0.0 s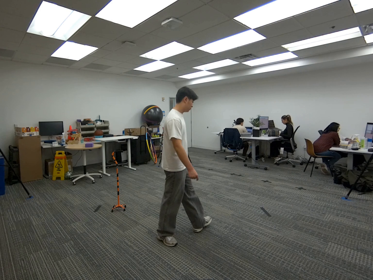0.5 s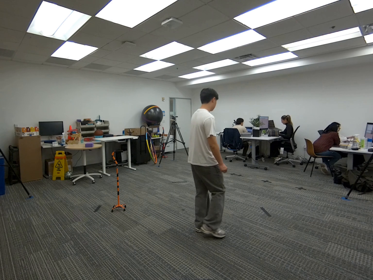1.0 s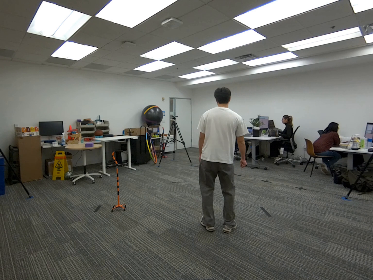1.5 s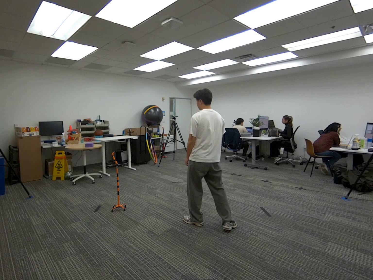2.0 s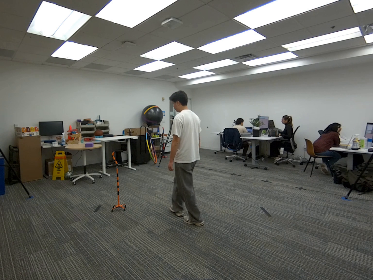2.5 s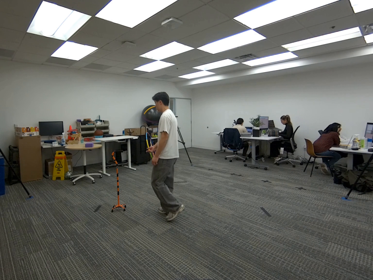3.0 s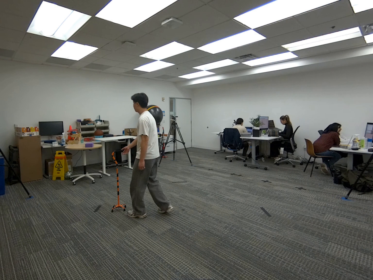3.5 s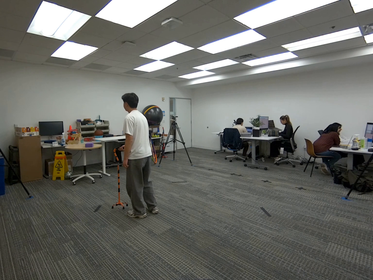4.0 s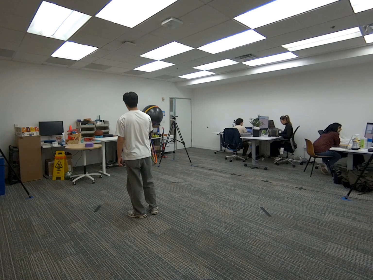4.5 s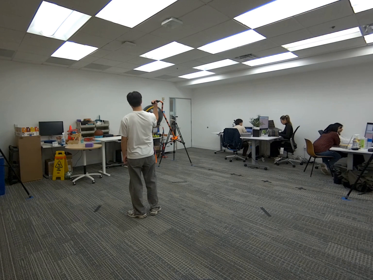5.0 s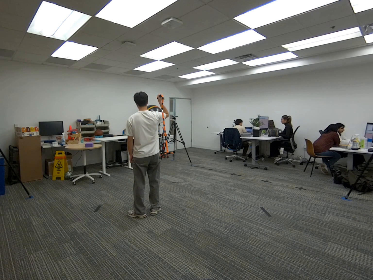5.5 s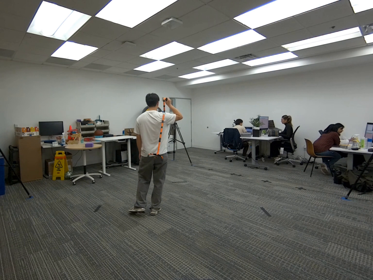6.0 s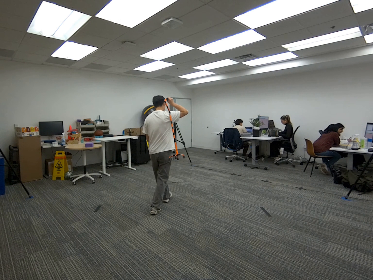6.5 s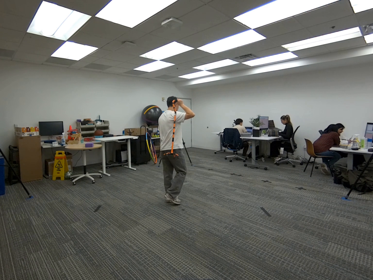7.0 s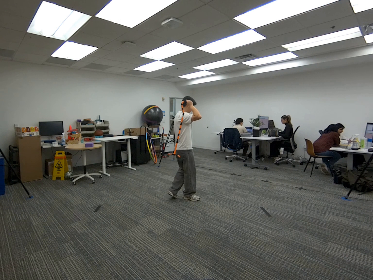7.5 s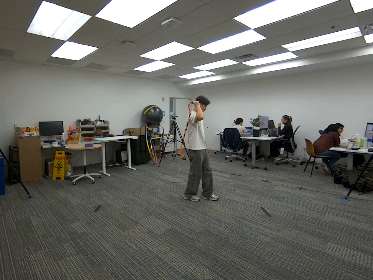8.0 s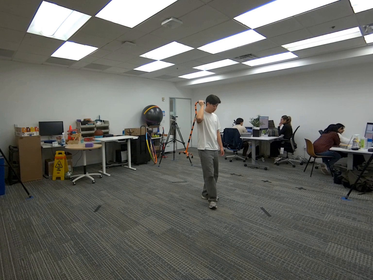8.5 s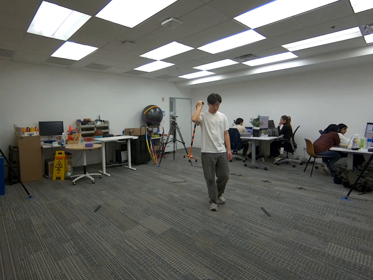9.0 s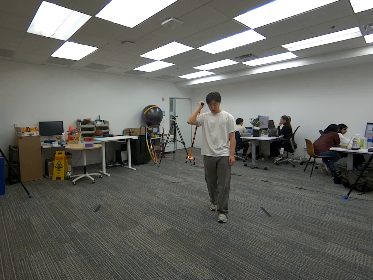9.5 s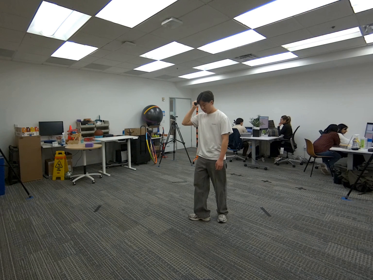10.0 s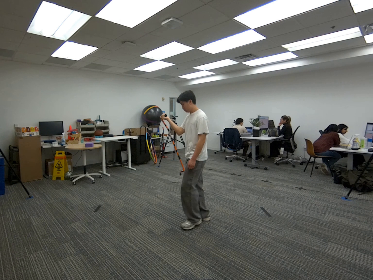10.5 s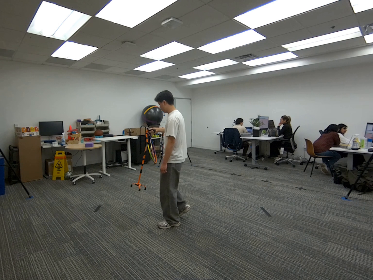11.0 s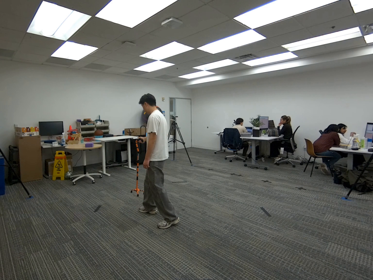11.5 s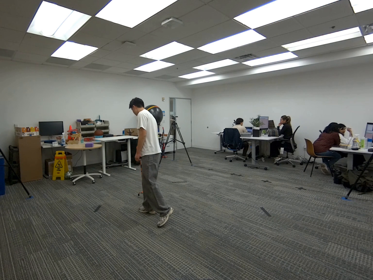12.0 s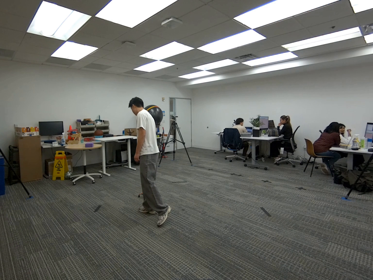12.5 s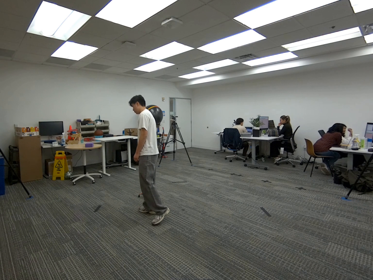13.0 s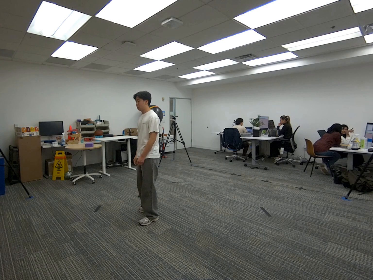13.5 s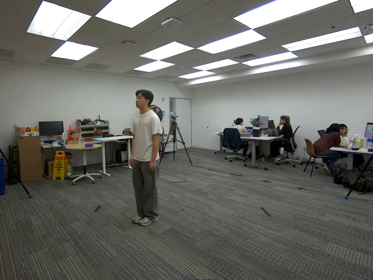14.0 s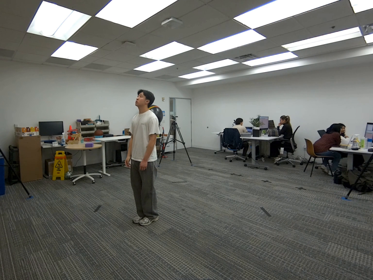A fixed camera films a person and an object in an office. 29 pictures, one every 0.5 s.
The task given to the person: walk over to the cane and using your right hand hold onto the cane handle and walk around the bounding area. Let go of the cane when complete.
